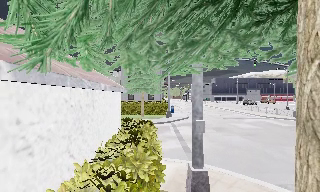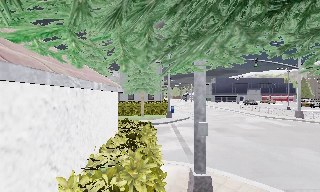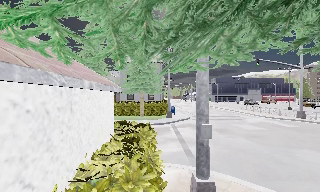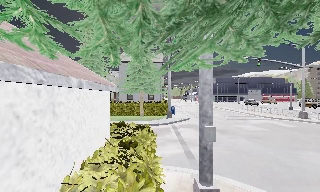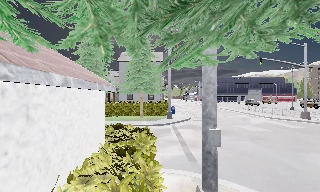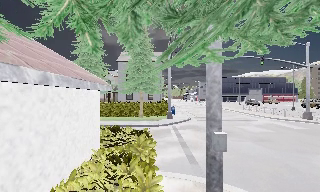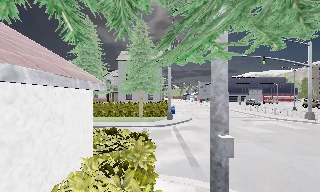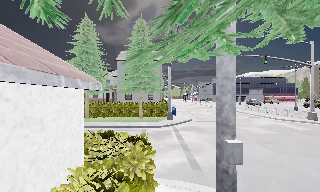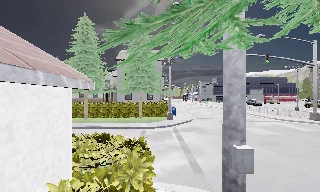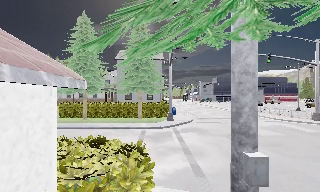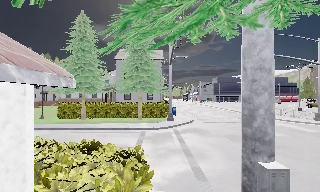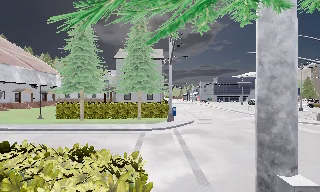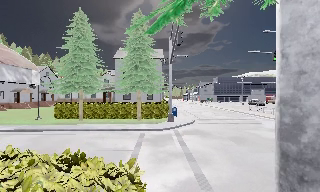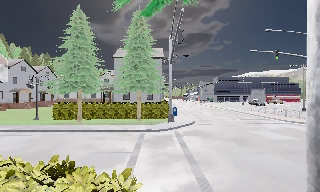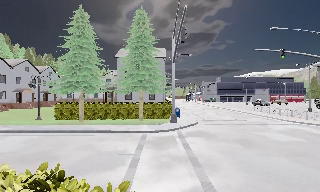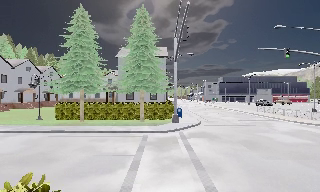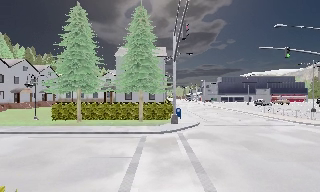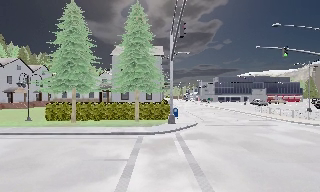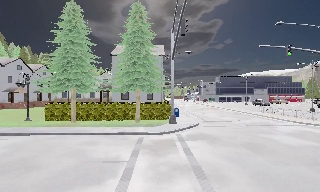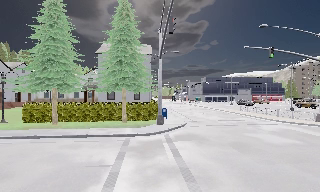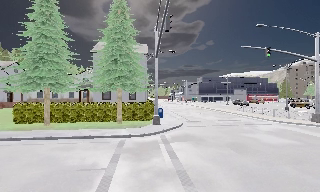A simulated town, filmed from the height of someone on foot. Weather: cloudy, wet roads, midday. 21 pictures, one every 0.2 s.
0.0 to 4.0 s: The camera travels forward, about 5 m, so what stands in front looms larger.
The film runs forward here.
